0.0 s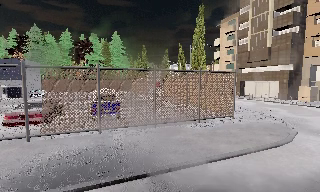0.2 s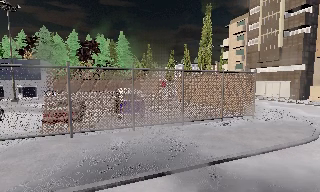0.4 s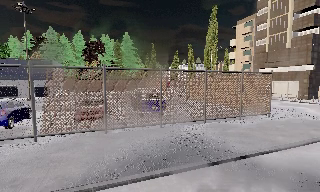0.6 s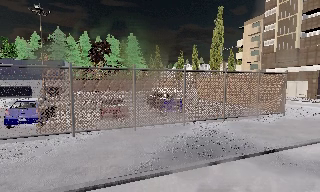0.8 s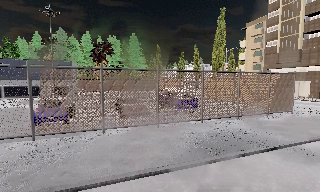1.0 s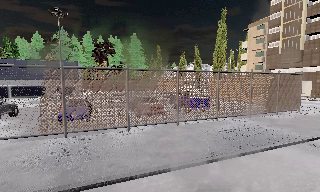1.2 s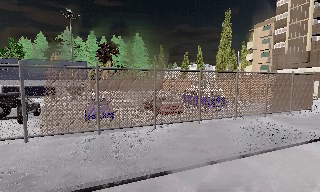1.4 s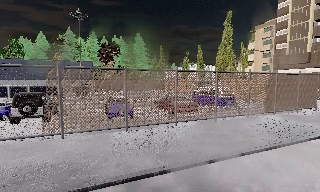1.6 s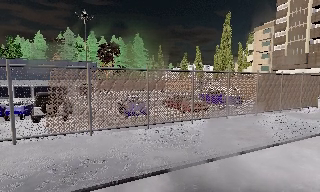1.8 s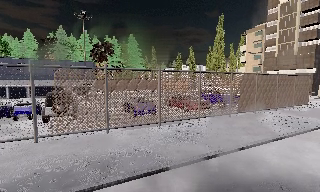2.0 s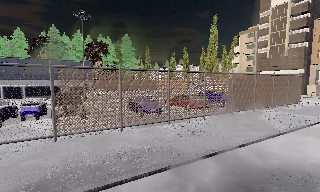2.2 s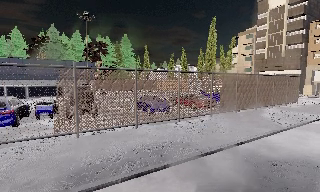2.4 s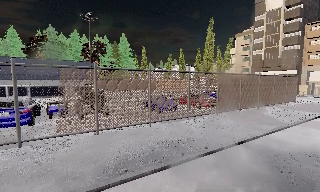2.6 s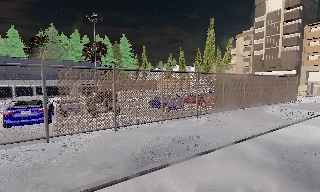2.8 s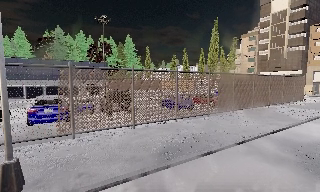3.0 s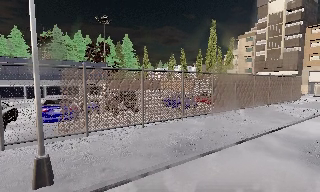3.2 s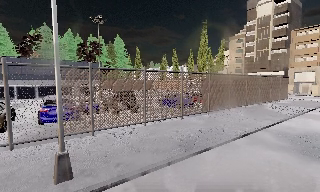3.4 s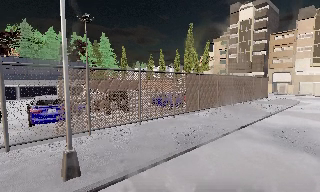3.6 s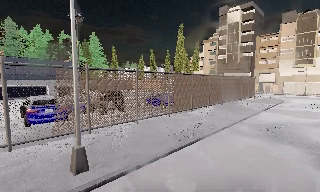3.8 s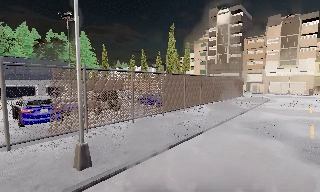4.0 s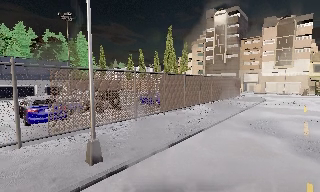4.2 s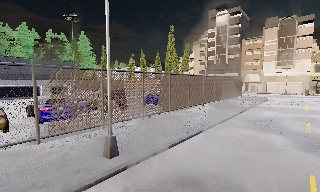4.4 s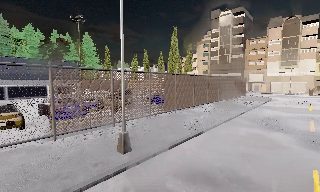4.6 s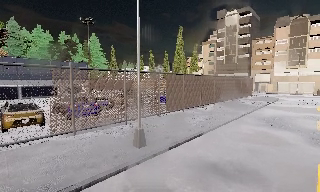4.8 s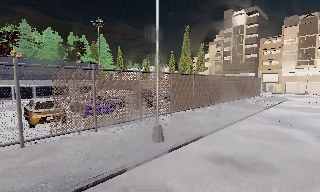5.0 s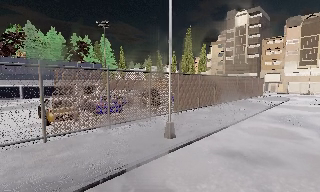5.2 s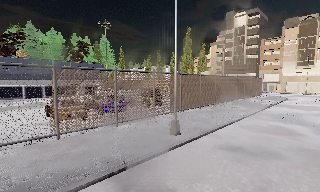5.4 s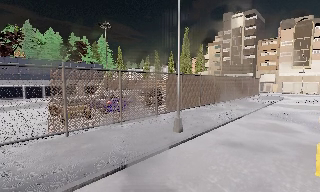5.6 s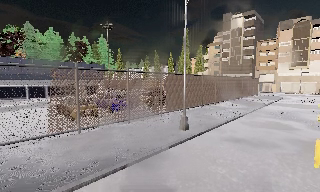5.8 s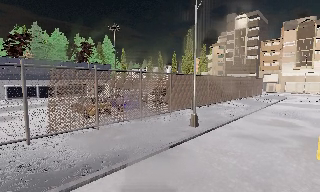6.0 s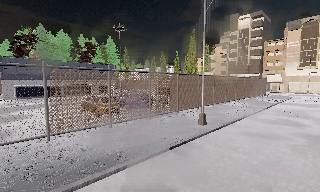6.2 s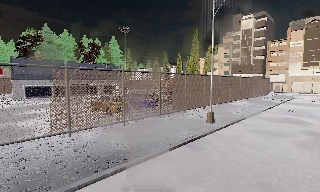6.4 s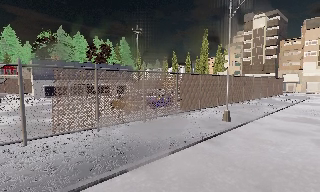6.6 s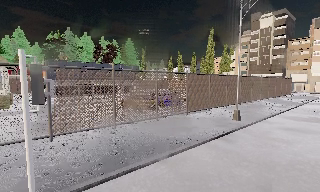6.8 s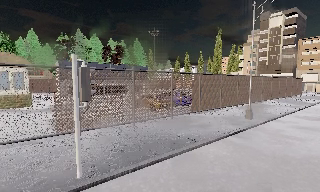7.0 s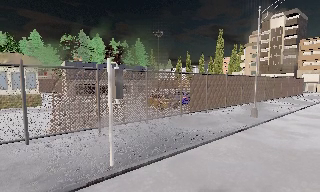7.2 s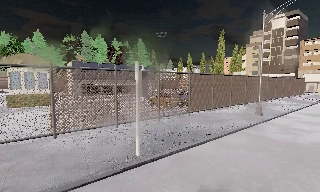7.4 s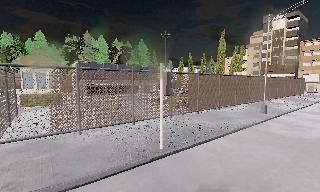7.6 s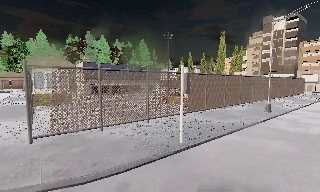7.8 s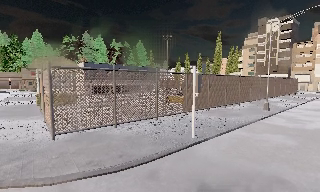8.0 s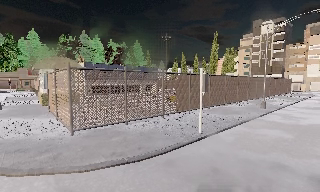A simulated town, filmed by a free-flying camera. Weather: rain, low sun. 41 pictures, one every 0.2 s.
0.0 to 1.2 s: The camera travels to its left, about 8 m, so close, fixed things drift to the right.
1.2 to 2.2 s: The camera travels to its left and backward, about 6 m, so close, fixed things drift to the right.
2.2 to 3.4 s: The camera pans to its right, which is clockwise from overhead, by about 10 degrees. It travels to its left and backward, about 4.5 m.
3.4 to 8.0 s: The camera travels to its left and backward, about 16 m, so close, fixed things drift to the right. It gains speed.
The film runs backward here.
